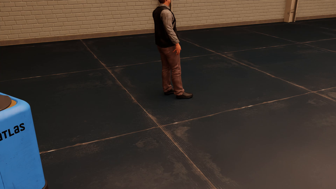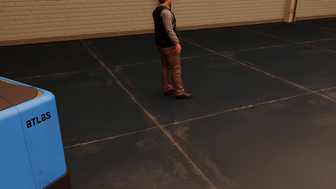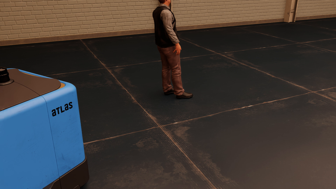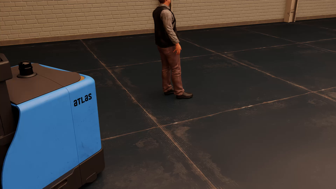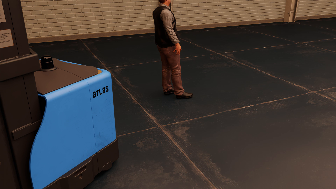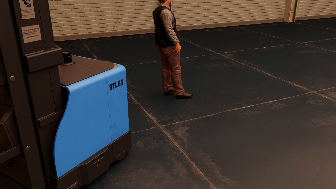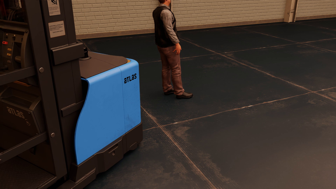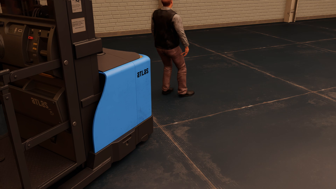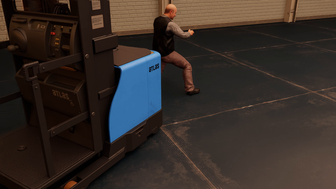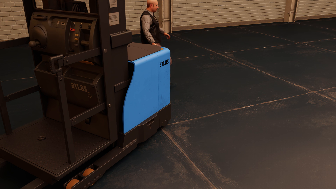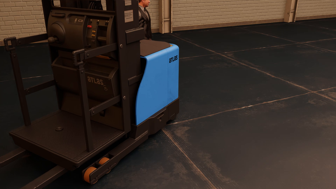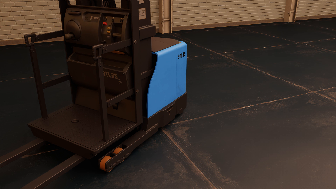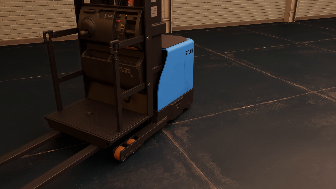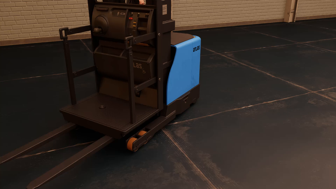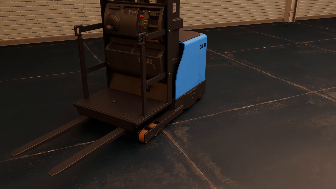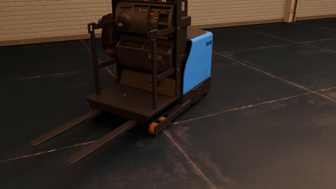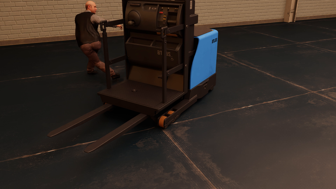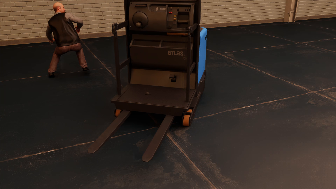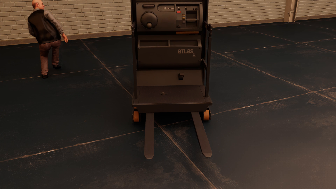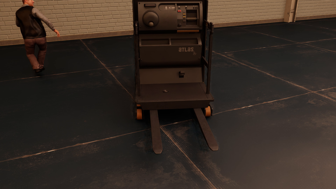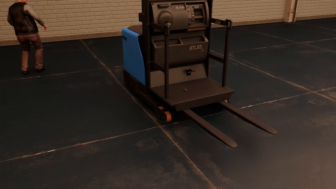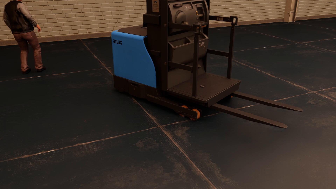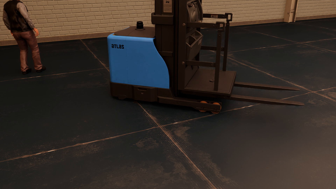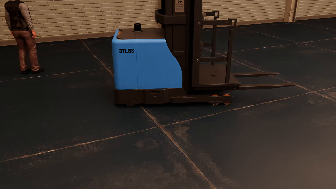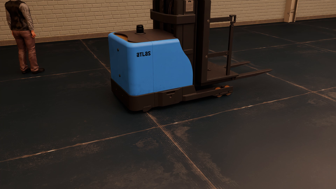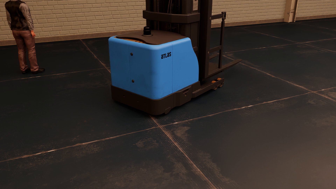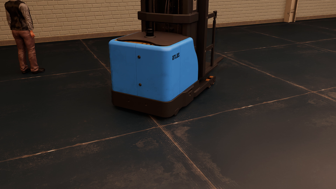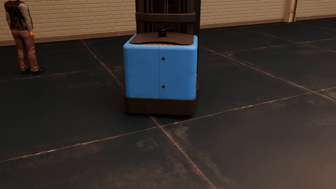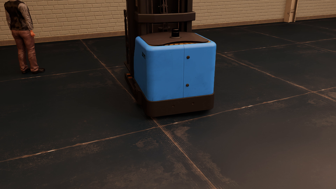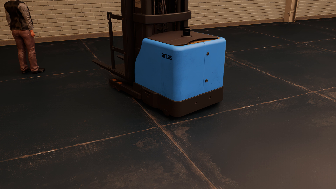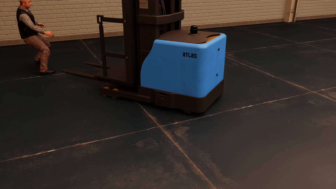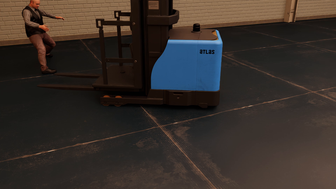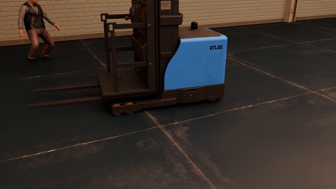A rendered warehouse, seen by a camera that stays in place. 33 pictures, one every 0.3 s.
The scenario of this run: Near miss between a forklift and a person.
